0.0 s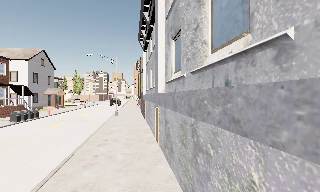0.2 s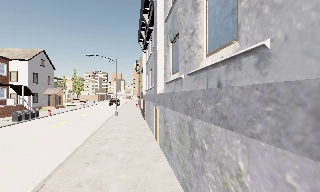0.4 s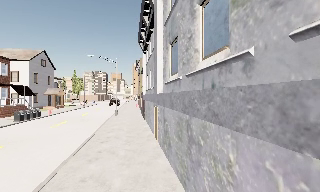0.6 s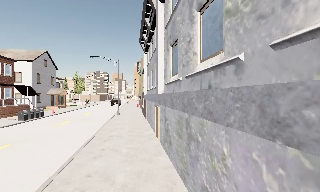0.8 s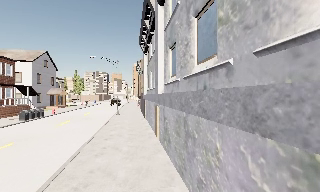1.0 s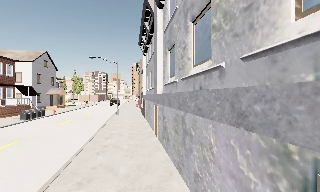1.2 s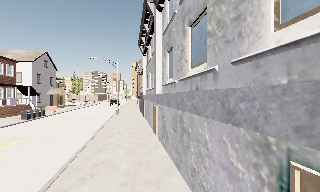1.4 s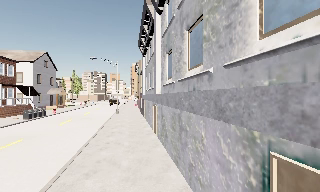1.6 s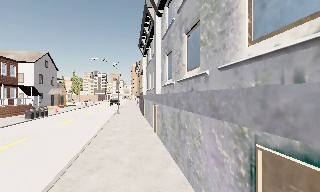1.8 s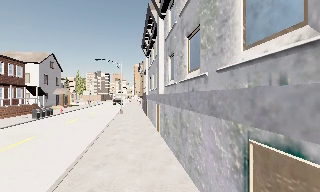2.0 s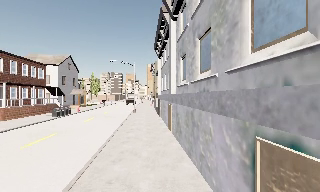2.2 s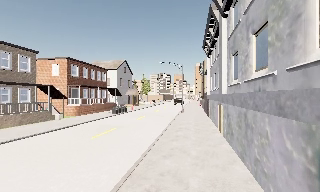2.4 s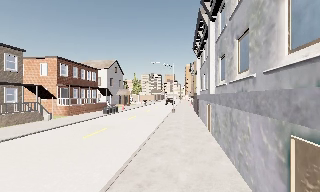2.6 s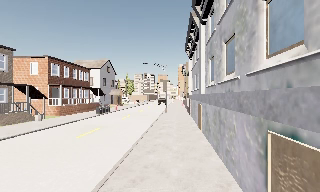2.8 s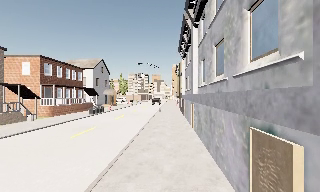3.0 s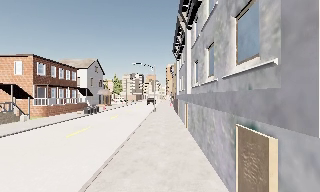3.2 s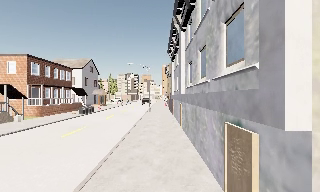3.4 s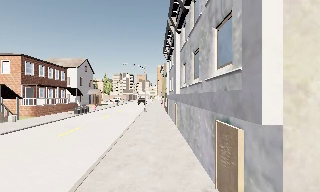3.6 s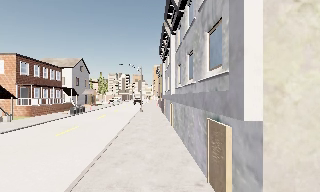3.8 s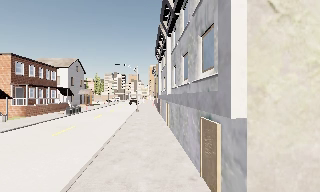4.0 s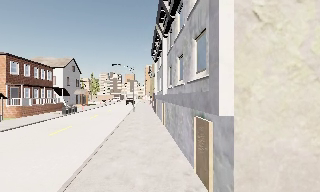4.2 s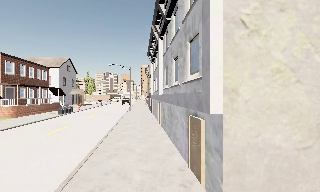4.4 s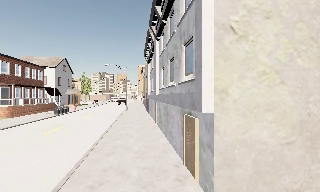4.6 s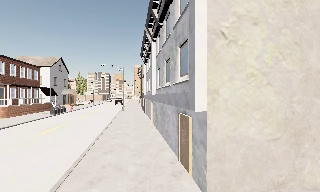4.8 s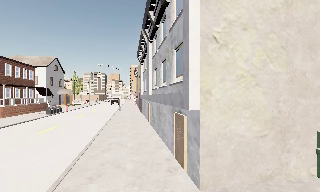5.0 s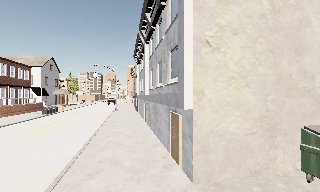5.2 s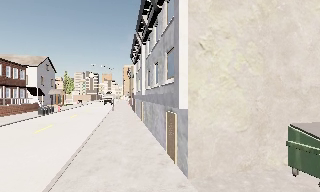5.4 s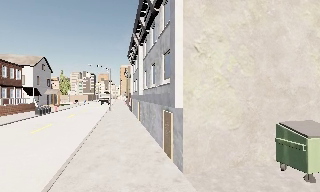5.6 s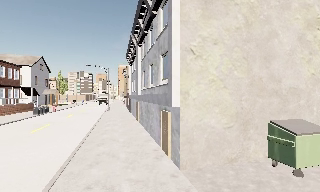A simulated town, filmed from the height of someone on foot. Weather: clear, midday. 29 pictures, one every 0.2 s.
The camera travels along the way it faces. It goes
backward.
0.0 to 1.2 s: The camera travels backward, about 1.5 m, so what stands in front gets smaller.
1.2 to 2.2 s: The camera swings to its left by about 20 degrees, and the scene slides to the right. It travels backward, about 1.5 m, so what stands in front gets smaller.
2.2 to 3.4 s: The camera pans to its right, which is clockwise from overhead, by about 15 degrees. It travels backward, about 1.5 m, so what stands in front gets smaller.
3.4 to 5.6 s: The camera swings to its right by about 15 degrees, and the scene slides to the left. It travels backward, about 3 m, so what stands in front gets smaller.
The film runs backward here.
